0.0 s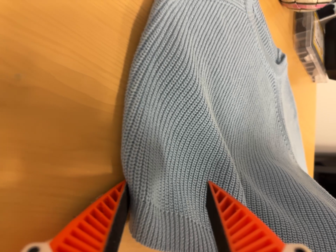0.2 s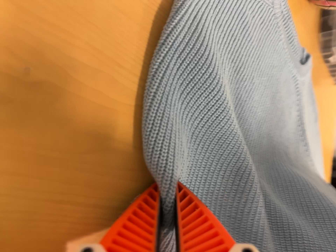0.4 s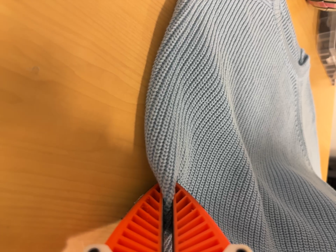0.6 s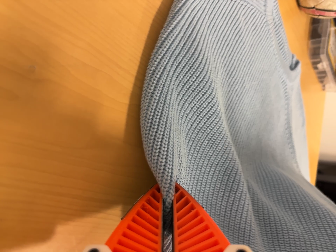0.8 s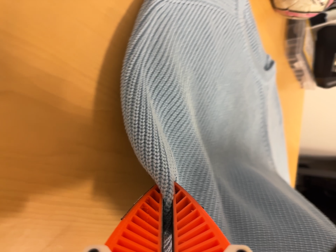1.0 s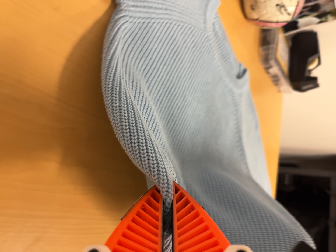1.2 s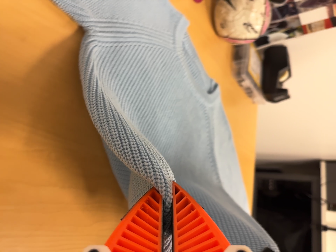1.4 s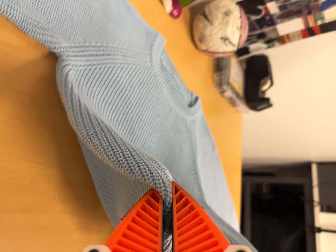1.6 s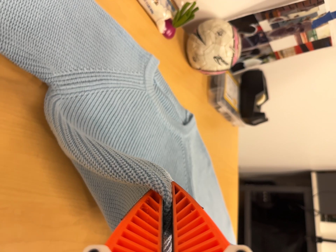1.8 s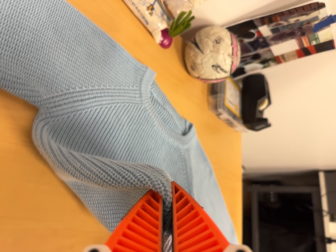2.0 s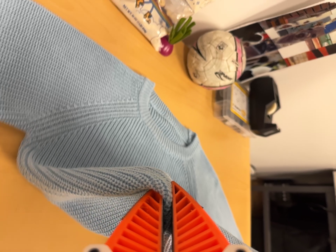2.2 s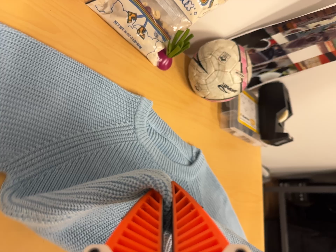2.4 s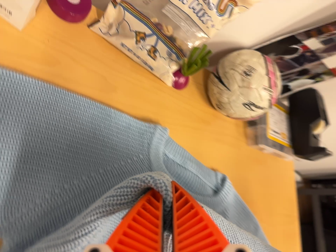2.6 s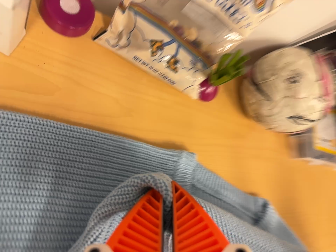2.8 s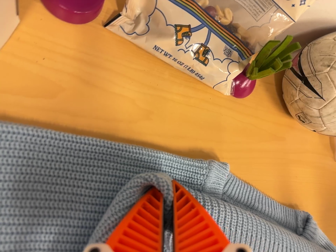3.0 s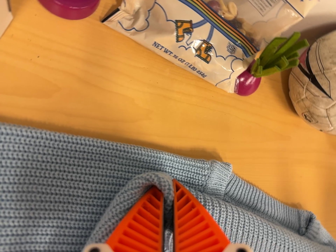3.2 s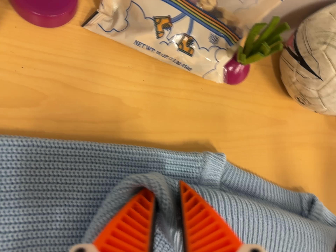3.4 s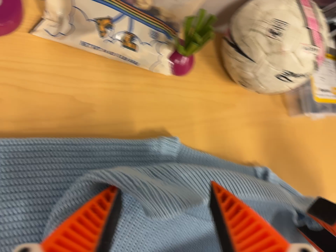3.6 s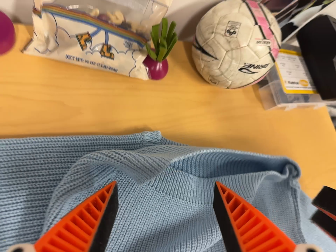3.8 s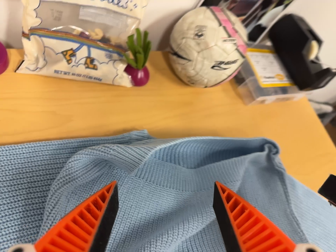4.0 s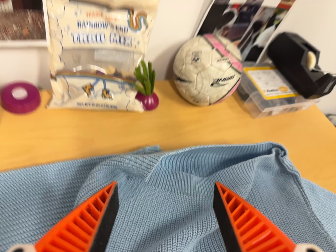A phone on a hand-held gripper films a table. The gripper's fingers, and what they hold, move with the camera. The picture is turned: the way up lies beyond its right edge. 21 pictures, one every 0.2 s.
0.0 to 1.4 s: The camera travels to its right, toward the top of its view and backward, about 12 cm, so close, fixed things drift to the left.
1.4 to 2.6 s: The camera pans to its left by about 20 degrees. It travels toward the top of its view and forward, about 28 cm, so close, fixed things drift downward. It rolls about its line of sight by about 10 degrees, and the scene rotates counterclockwise.
2.6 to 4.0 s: The camera travels to its right, toward the bottom of its view and backward, about 16 cm. Its aim tips toward the top of its view by about 15 degrees. It rolls about its line of sight by about 30 degrees, and the scene rotates counterclockwise.
The film runs forward here.
